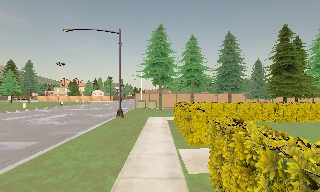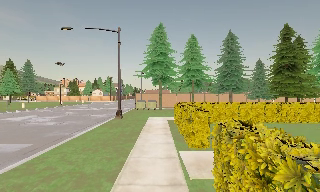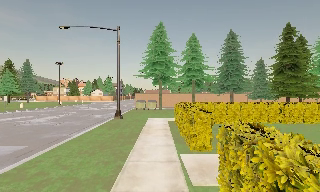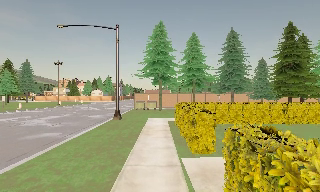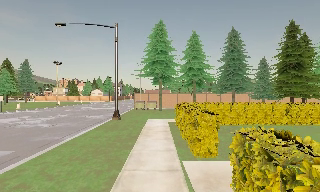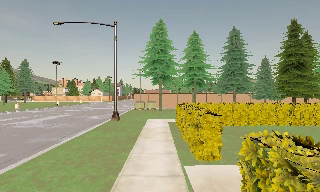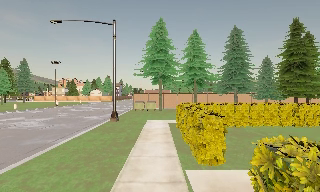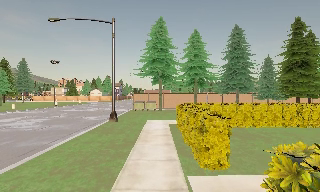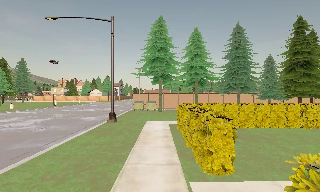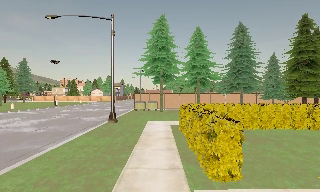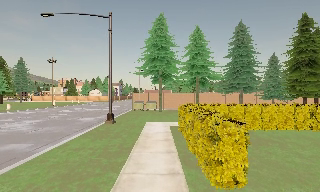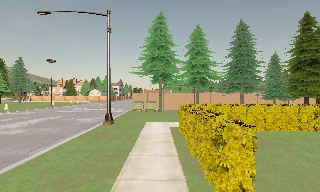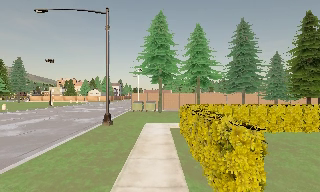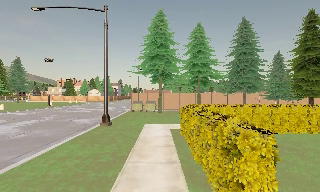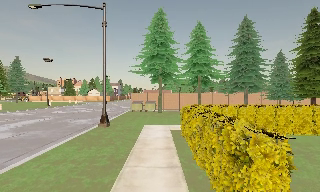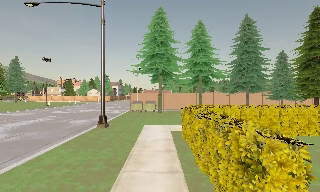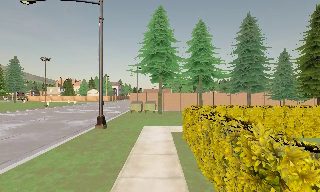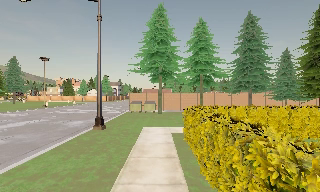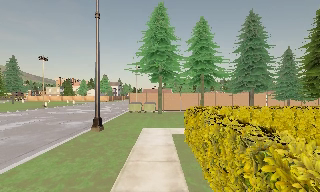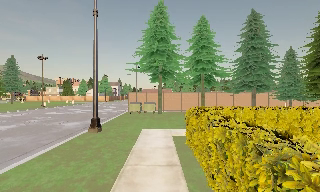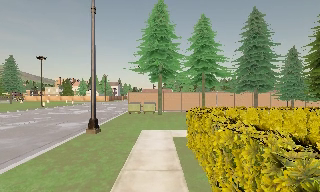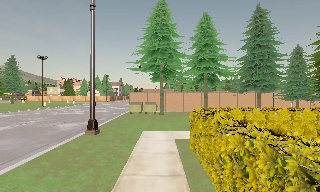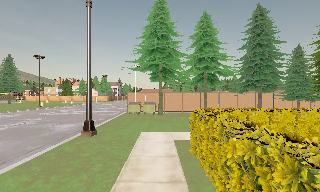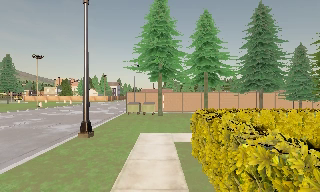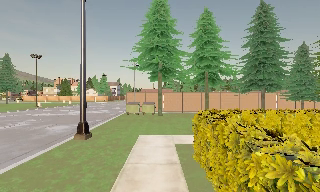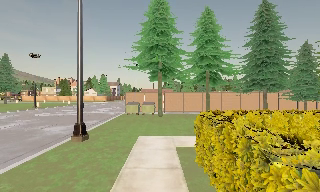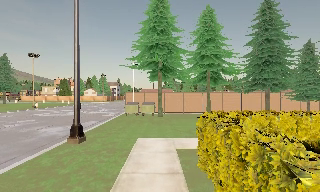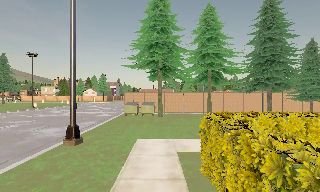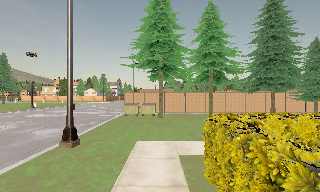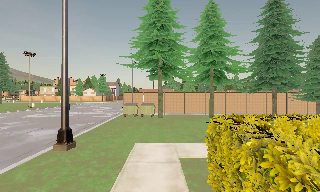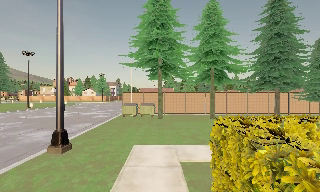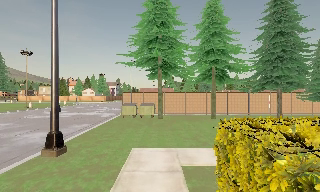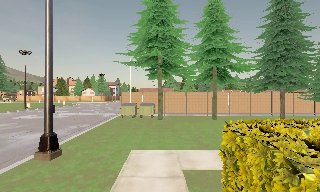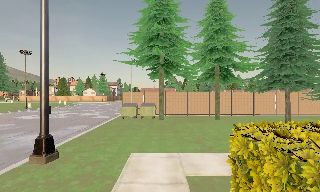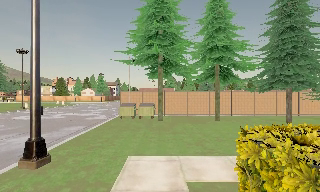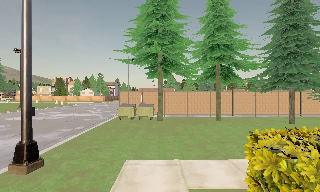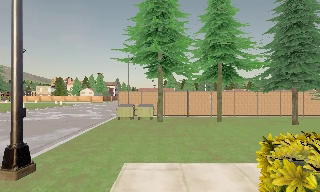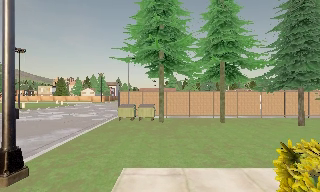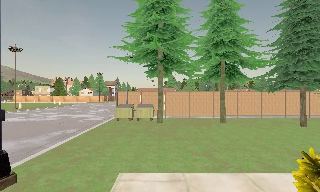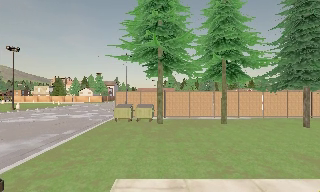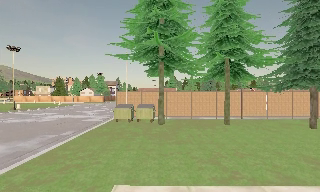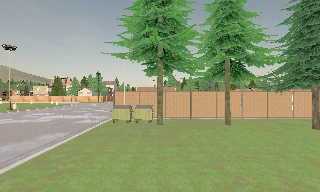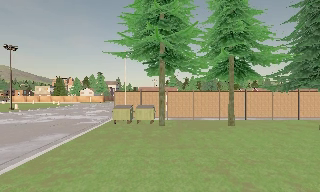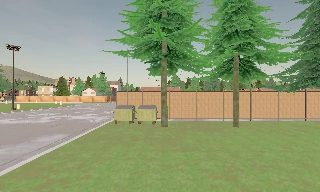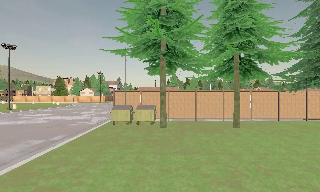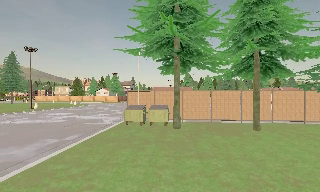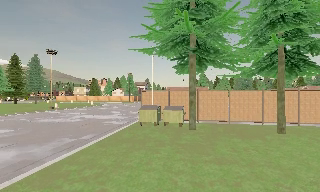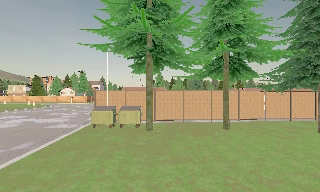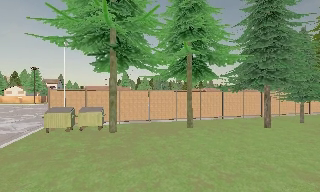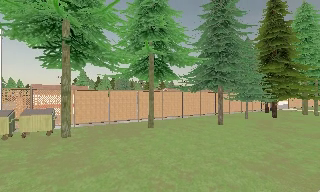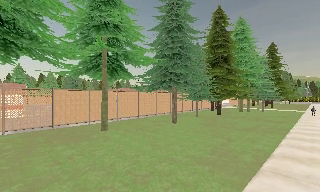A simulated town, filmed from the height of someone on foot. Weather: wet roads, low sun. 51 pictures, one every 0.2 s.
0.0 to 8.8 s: The camera travels forward, about 16 m, so what stands in front looms larger.
8.8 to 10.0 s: The camera swings to its right by about 45 degrees, and the scene slides to the left. It travels forward, about 2 m.
The film runs forward here.
